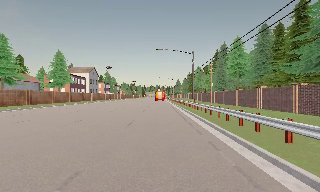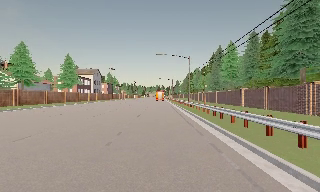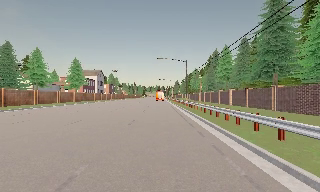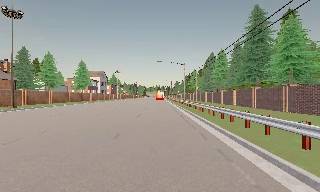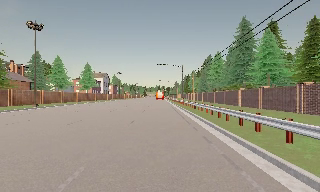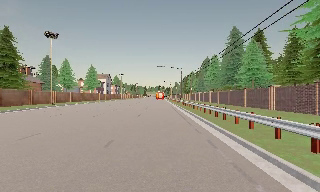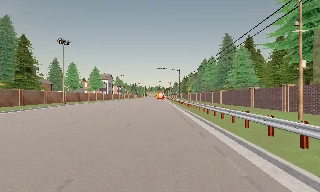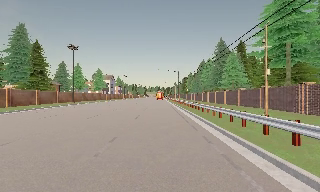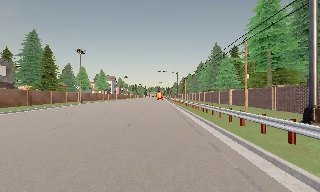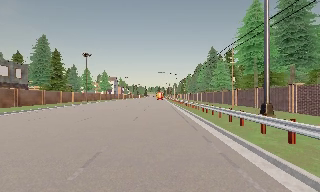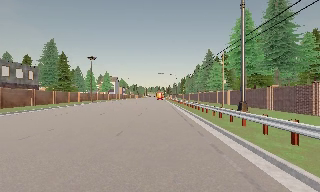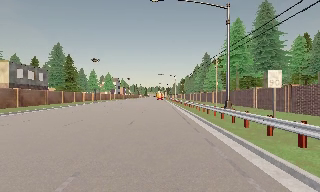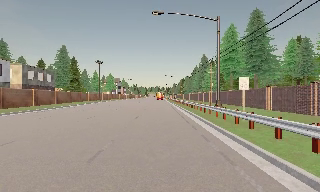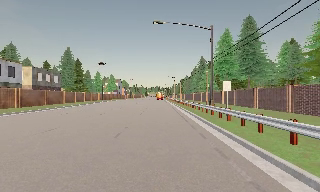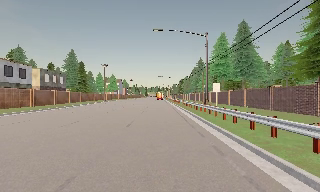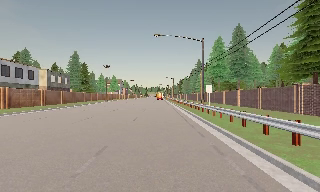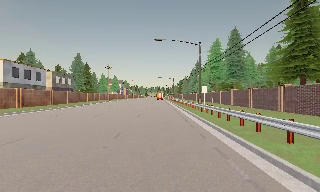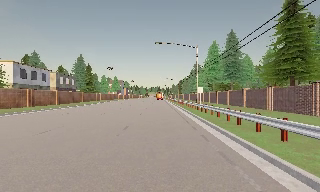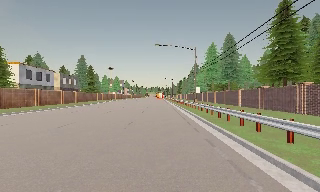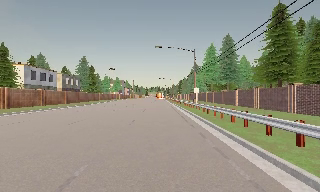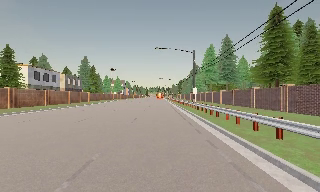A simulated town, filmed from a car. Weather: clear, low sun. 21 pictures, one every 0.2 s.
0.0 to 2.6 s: The camera travels backward, about 40 m, so what stands in front gets smaller.
2.6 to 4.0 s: The camera travels backward, about 11 m, so what stands in front gets smaller. It loses speed.
The film runs backward here.
